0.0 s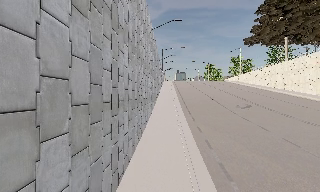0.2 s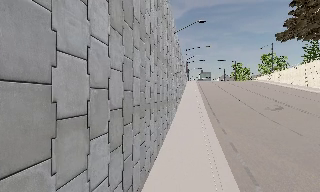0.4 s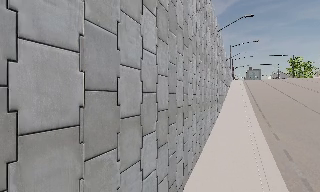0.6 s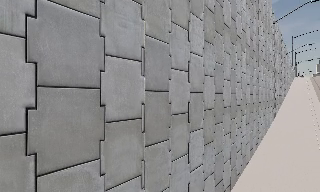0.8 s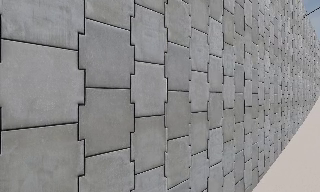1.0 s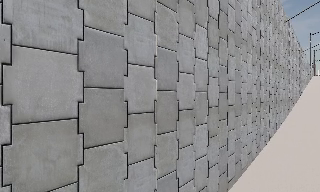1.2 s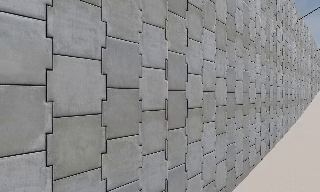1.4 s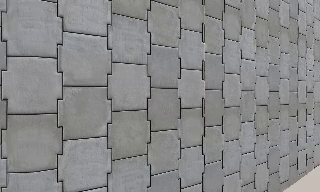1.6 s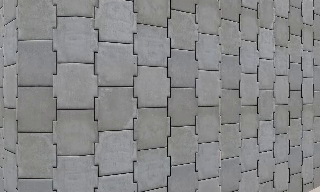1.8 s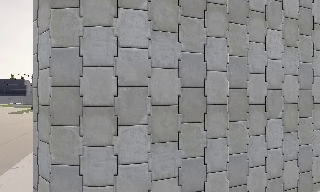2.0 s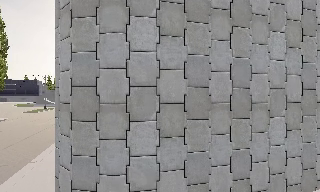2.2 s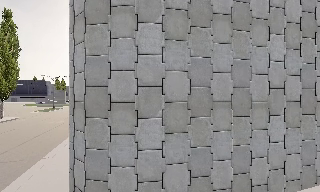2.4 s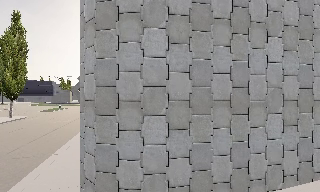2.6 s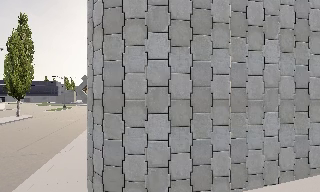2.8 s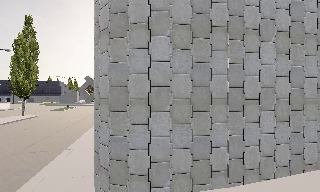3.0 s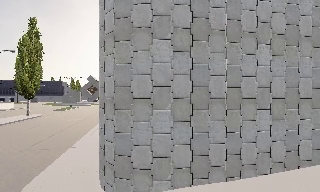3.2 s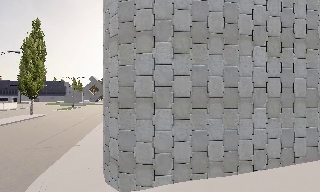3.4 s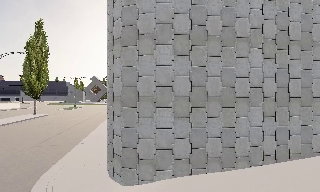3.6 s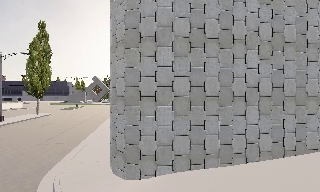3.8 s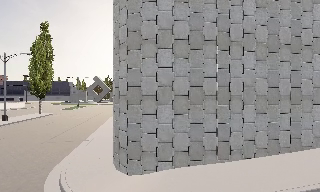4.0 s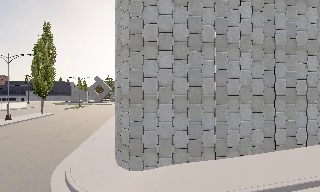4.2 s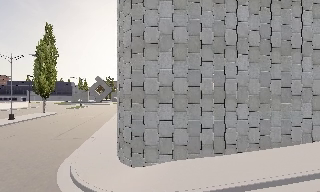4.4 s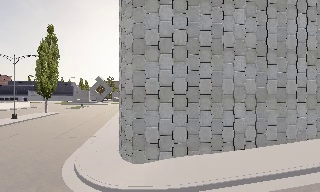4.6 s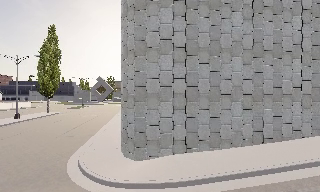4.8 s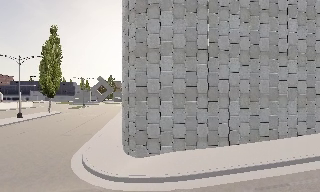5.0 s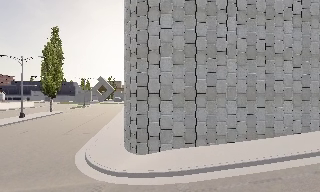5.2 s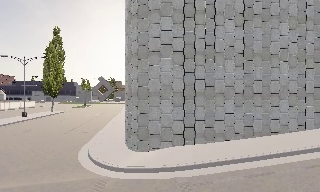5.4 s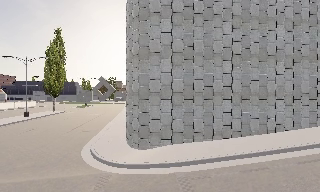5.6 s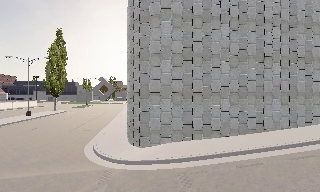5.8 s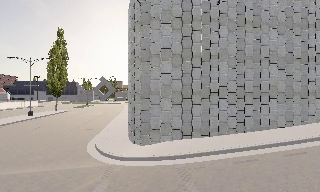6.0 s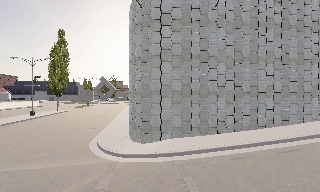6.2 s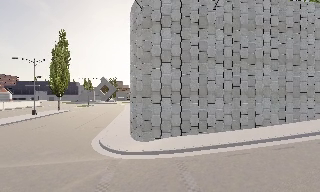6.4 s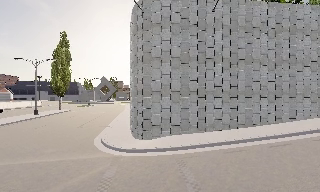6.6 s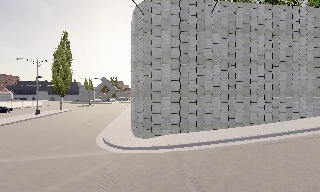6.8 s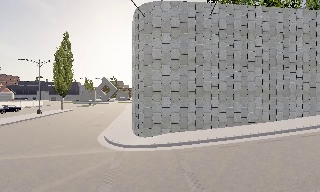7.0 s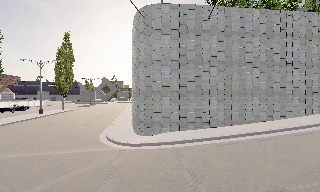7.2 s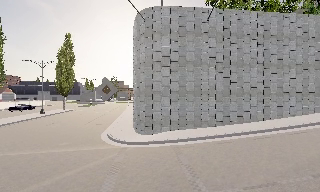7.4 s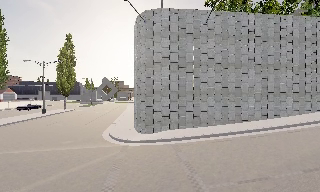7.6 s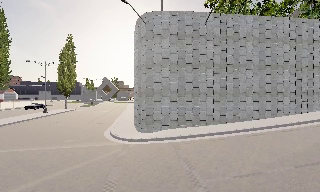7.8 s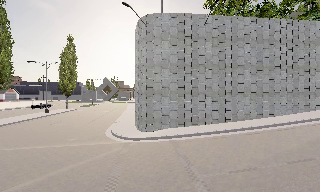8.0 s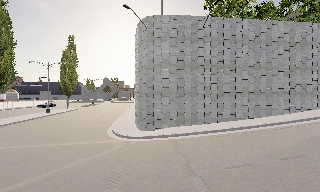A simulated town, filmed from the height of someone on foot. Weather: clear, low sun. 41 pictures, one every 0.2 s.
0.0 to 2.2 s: The scene slides to the right, as the camera pans about 75 degrees to its left. It travels backward, about 3 m.
2.2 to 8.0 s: The camera travels backward, about 8 m, so what stands in front gets smaller.
The film runs backward here.
